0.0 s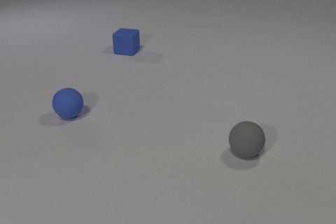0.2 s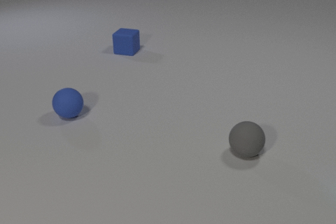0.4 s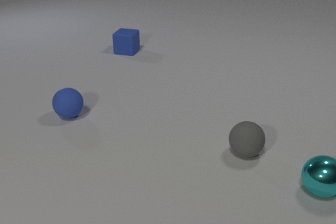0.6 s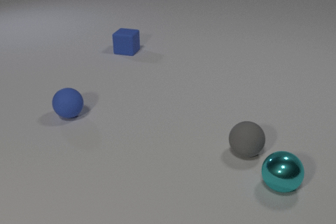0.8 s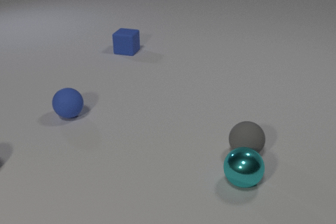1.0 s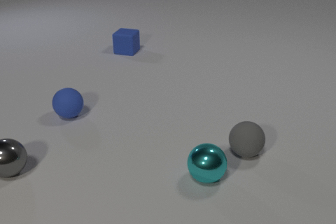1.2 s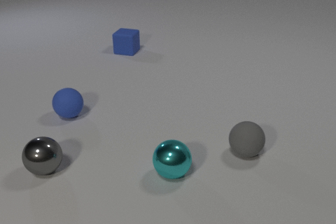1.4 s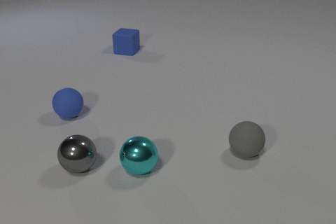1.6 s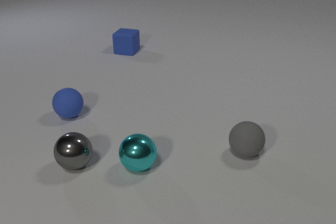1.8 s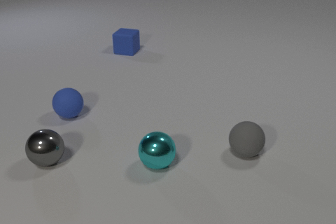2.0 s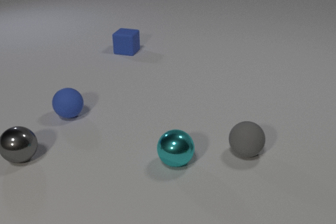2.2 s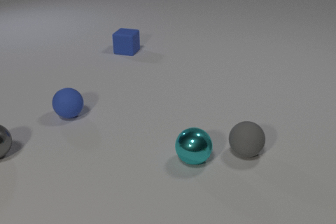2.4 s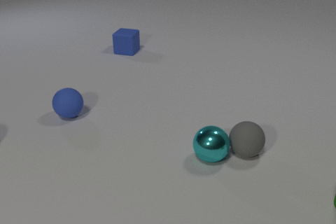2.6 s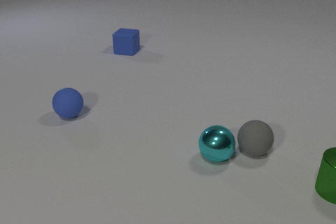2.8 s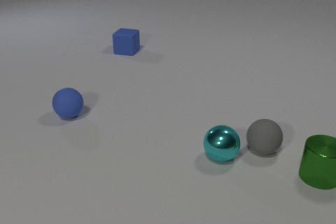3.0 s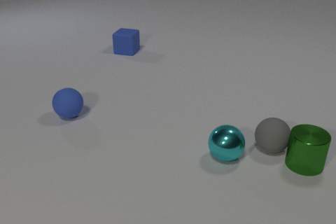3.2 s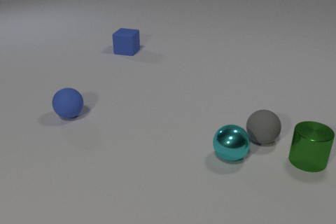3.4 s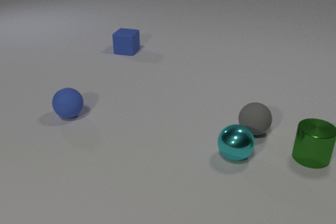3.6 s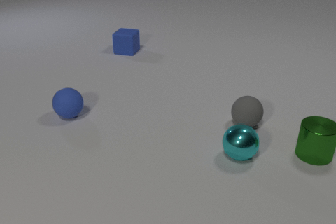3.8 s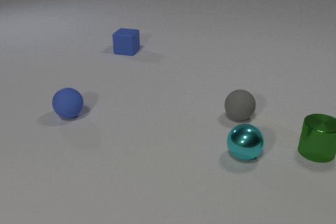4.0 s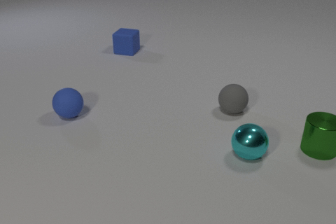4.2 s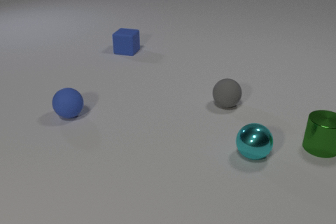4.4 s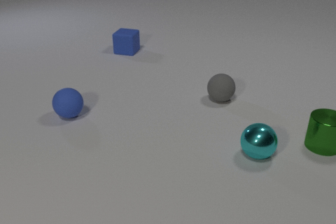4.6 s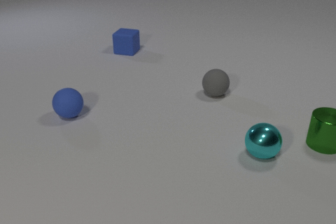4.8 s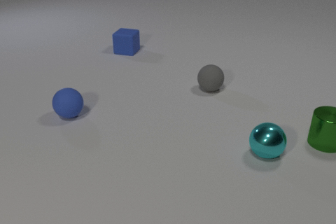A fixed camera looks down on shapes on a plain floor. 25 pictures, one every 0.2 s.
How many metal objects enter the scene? 3.
How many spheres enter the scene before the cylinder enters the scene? 2.
What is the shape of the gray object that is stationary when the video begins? sphere.
0.0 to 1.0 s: The cyan metal sphere comes in at the right edge, rolls to the left. The gray metal sphere comes in at the left edge, rolls to the right.
1.0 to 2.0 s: The cyan metal sphere rolls to the left and away from the camera. The gray metal sphere rolls away from the camera and to the right. The cyan metal sphere and the gray metal sphere collide.
2.0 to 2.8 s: The cyan metal sphere rolls to the right. The gray metal sphere rolls to the left and away from the camera, leaves at the left edge. The gray rubber sphere rolls to the right and away from the camera. The green metal cylinder comes in at the right edge, slides to the left and away from the camera. The cyan metal sphere and the gray rubber sphere collide.
2.8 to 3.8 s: The cyan metal sphere rolls to the right. The gray rubber sphere rolls away from the camera and to the left. The green metal cylinder slides away from the camera. The gray rubber sphere and the green metal cylinder collide.
3.8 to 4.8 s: The cyan metal sphere rolls to the right. The gray rubber sphere rolls away from the camera and to the left. The green metal cylinder slides away from the camera.
